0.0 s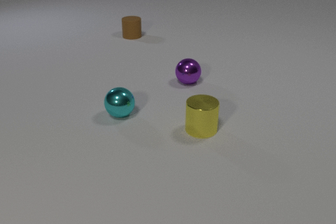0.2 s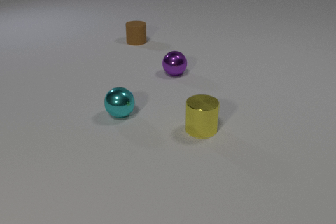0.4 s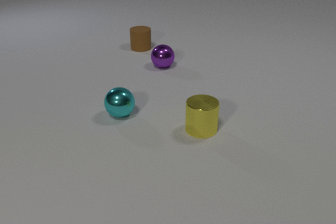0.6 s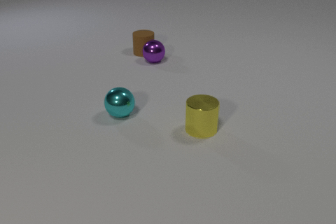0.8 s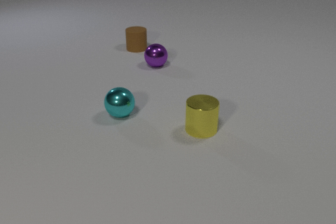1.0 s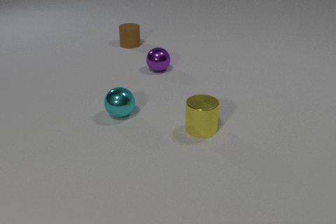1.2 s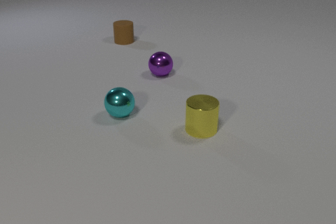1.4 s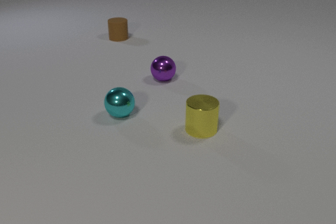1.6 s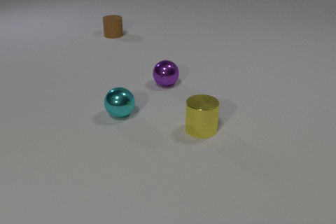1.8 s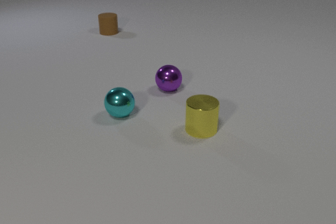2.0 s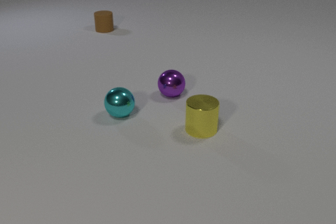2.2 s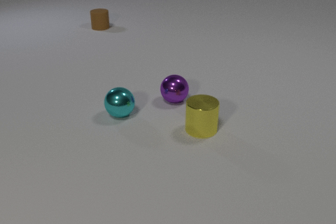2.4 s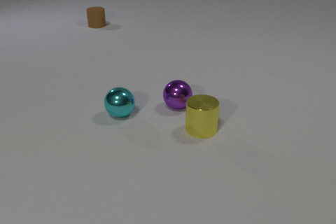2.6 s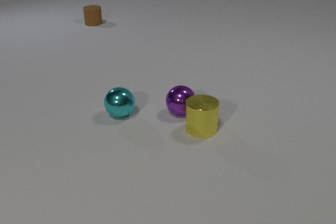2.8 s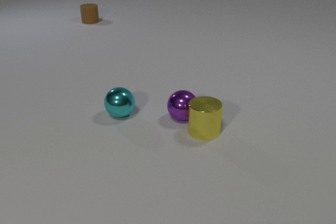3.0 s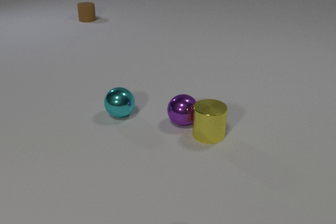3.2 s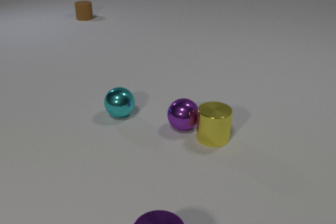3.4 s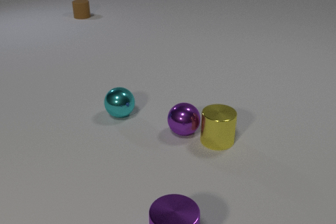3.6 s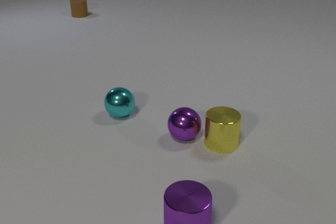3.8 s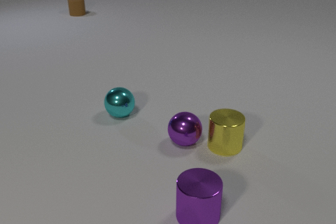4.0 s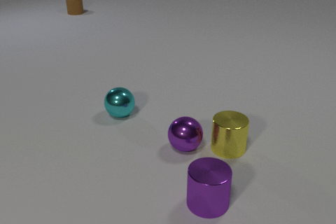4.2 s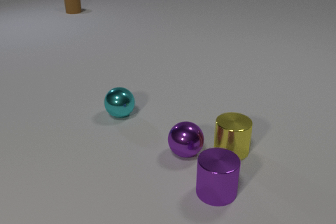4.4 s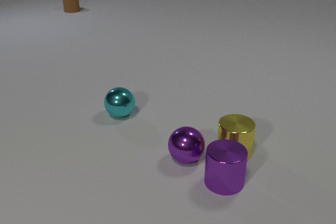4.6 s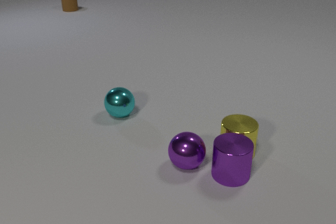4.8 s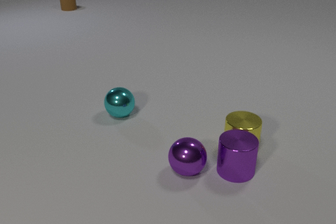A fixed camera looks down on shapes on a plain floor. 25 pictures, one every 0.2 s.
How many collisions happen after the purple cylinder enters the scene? 1.
What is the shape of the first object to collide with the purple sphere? cylinder.
What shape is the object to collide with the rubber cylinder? sphere.
0.0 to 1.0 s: The brown rubber cylinder slides toward the camera. The purple metal sphere rolls to the left and away from the camera. The brown rubber cylinder and the purple metal sphere collide.
1.0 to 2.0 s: The brown rubber cylinder slides away from the camera and to the left. The purple metal sphere rolls toward the camera.
2.0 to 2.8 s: The brown rubber cylinder slides away from the camera and to the left. The purple metal sphere rolls toward the camera. The purple metal sphere and the yellow metal cylinder collide.
2.8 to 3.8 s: The brown rubber cylinder slides away from the camera and to the left. The purple metal sphere rolls toward the camera. The yellow metal cylinder slides toward the camera and to the right. The purple metal cylinder comes in at the bottom edge, slides away from the camera and to the right.
3.8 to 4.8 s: The brown rubber cylinder slides away from the camera. The purple metal sphere rolls toward the camera. The yellow metal cylinder slides to the right. The purple metal cylinder slides away from the camera and to the right. The yellow metal cylinder and the purple metal cylinder collide.
